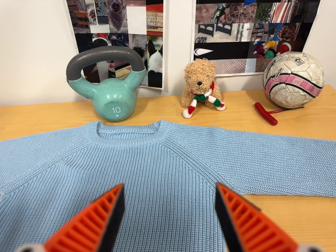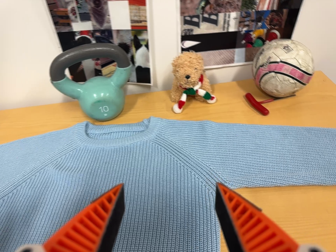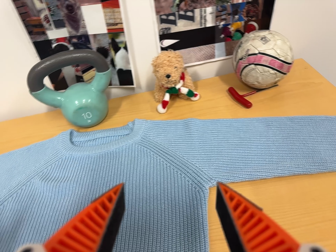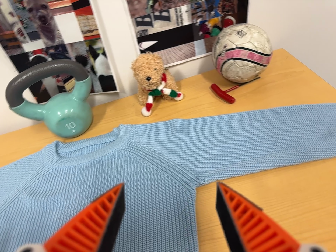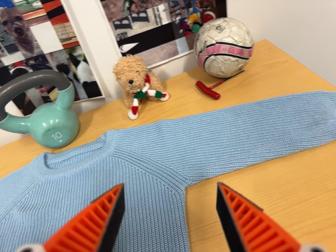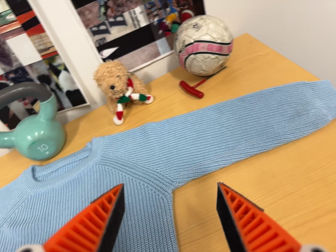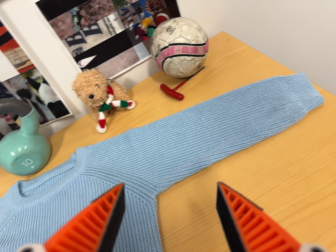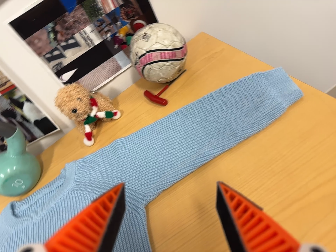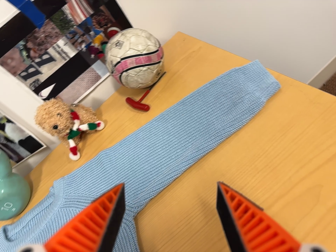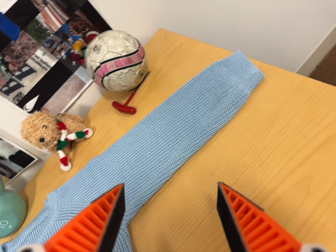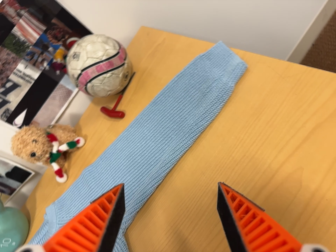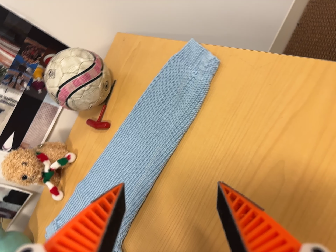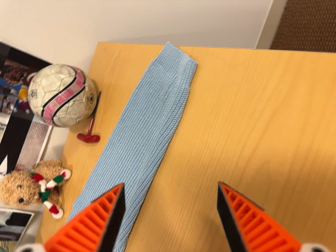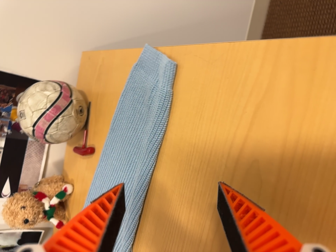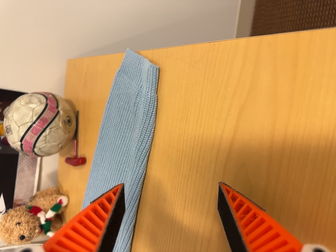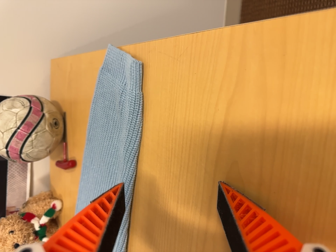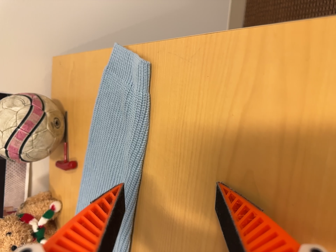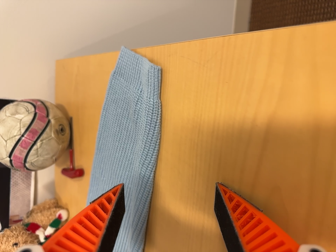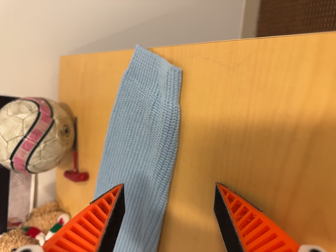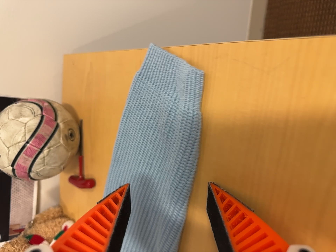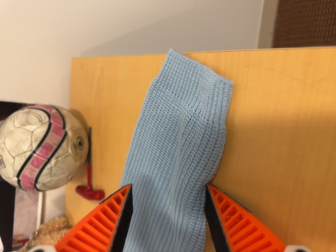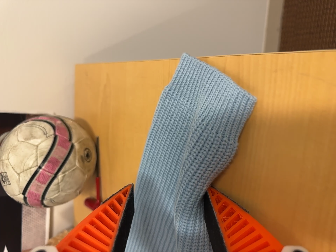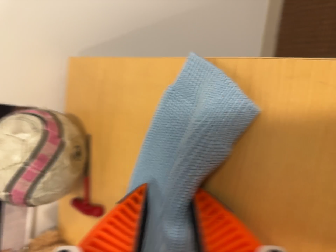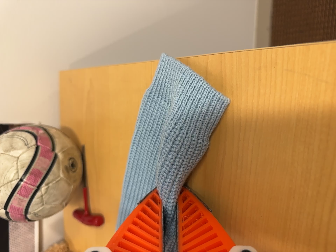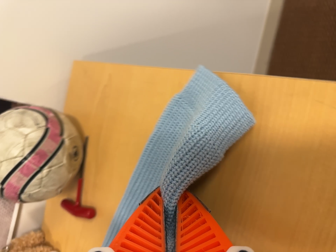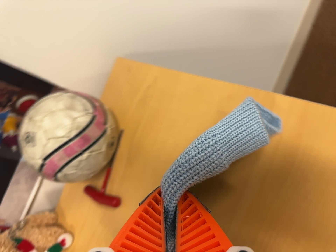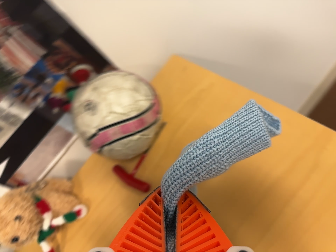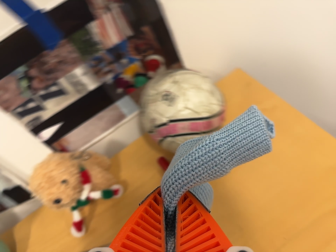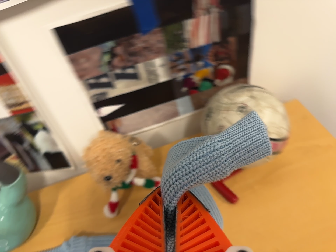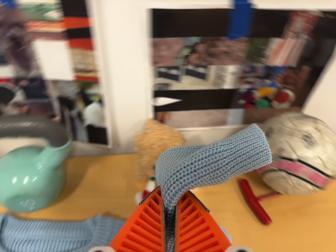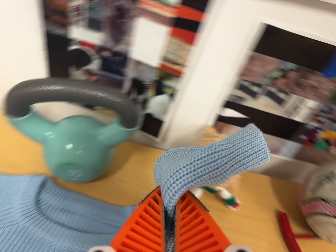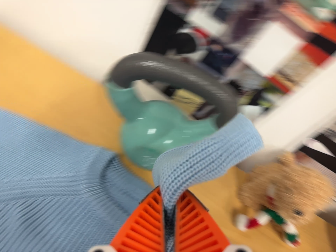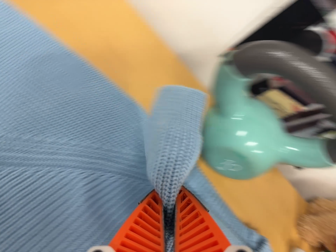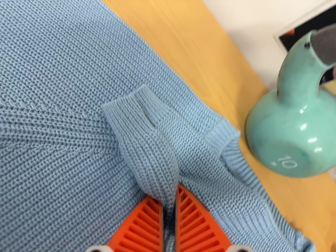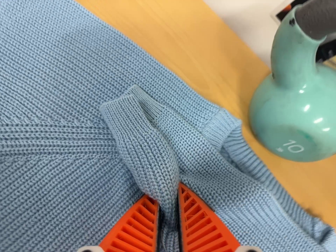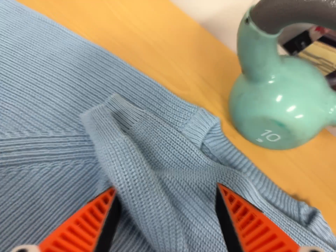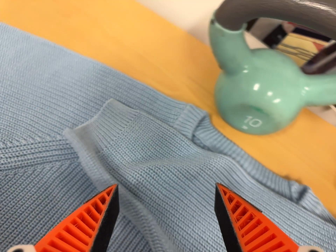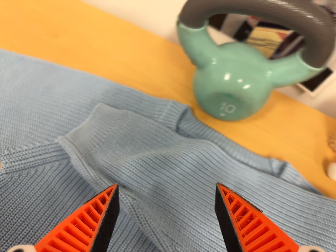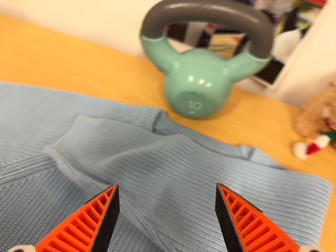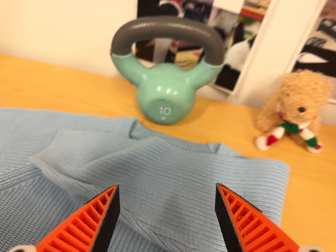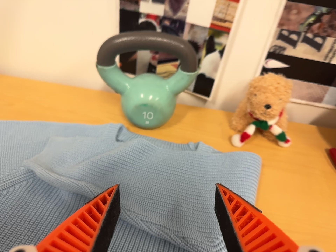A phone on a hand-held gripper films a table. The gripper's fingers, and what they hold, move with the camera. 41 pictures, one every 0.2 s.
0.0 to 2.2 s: The camera travels to its right, about 30 cm, so close, fixed things drift to the left. It rolls about its line of sight by about 60 degrees, and the scene rotates counterclockwise.
2.2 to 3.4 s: The camera travels forward, toward the top of its view and to its right, about 10 cm, so what stands in front looms larger. It rolls about its line of sight by about 20 degrees, and the scene rotates counterclockwise.
3.4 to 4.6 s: The camera travels forward and to its left, about 12 cm, so what stands in front looms larger.
4.6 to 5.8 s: The camera travels to its left, about 40 cm, so close, fixed things drift to the right. Its aim tips toward the top of its view by about 10 degrees. It rolls about its line of sight by about 85 degrees, and the scene rotates clockwise.
5.8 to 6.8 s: The camera pans to its left by about 15 degrees. It travels to its left, about 32 cm, so close, fixed things drift to the right. Its aim tips toward the bottom of its view by about 10 degrees, and the scene shifts upward. It rolls about its line of sight by about 45 degrees, and the scene rotates clockwise.
6.8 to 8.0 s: The camera travels backward, toward the bottom of its view and to its right, about 26 cm, so what stands in front gets smaller. Its aim tips toward the top of its view by about 25 degrees. It rolls about its line of sight by about 30 degrees, and the scene rotates counterclockwise.
The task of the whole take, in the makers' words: right arm across.
The film runs forward here.
